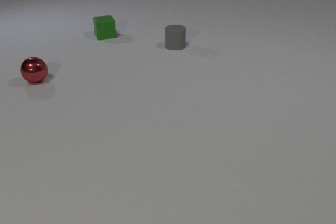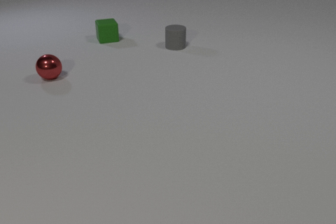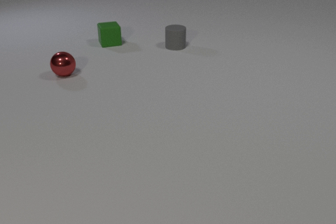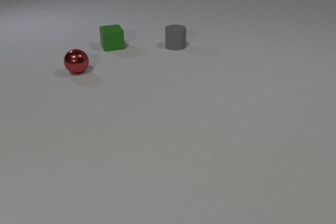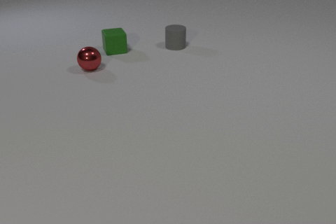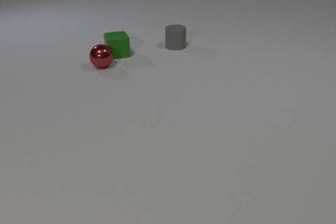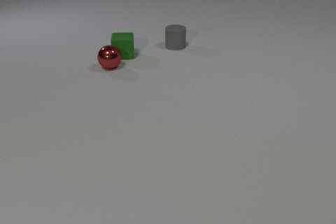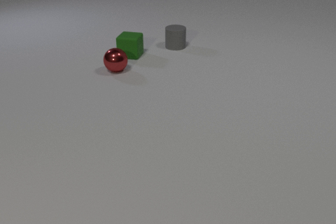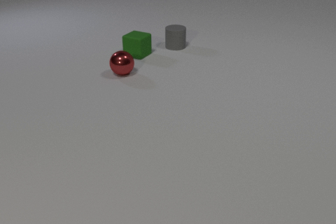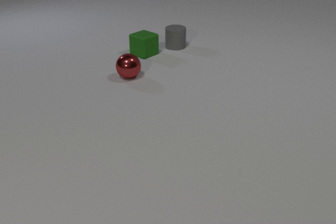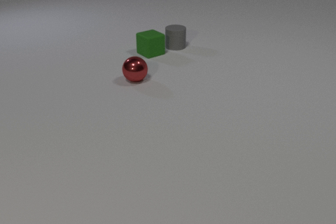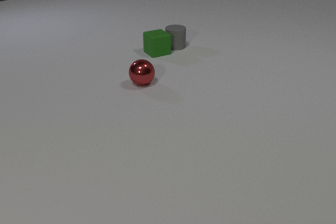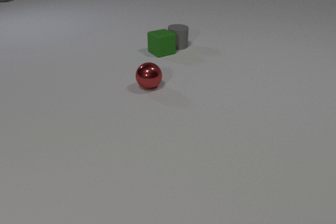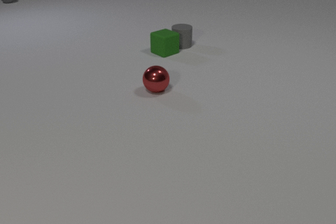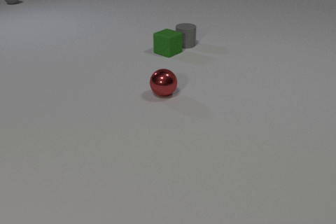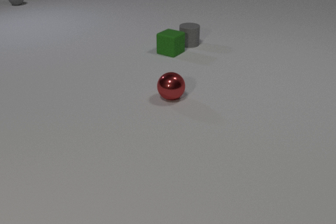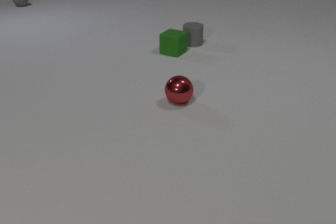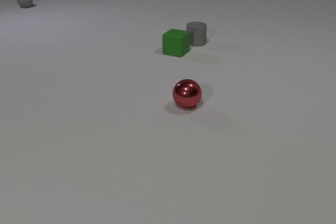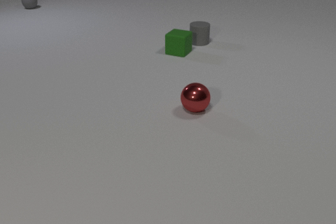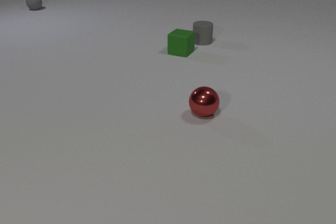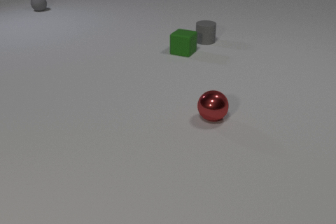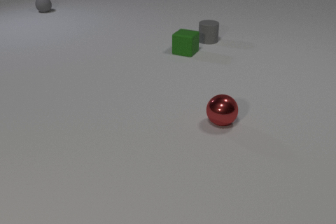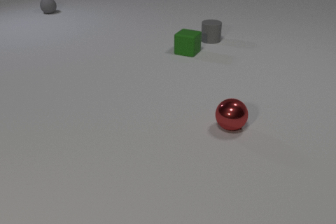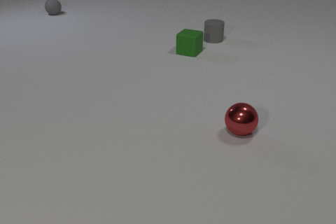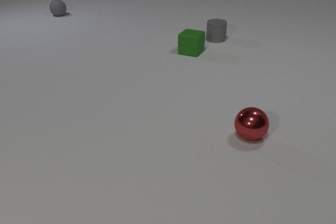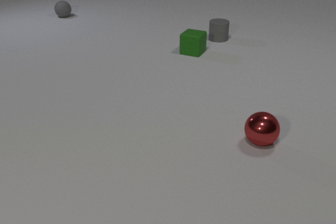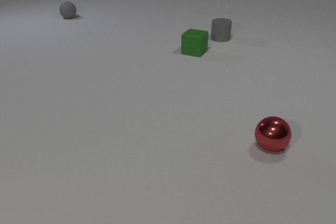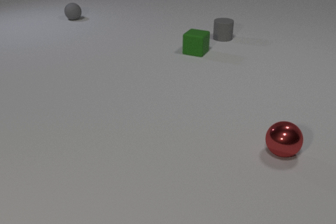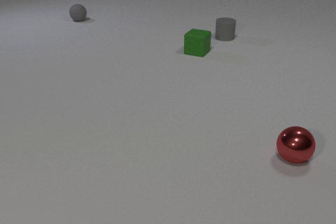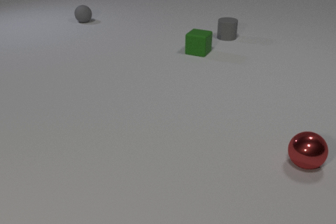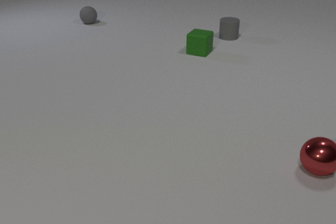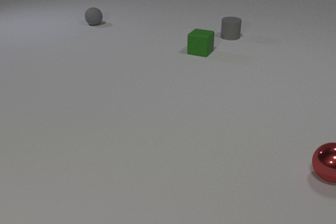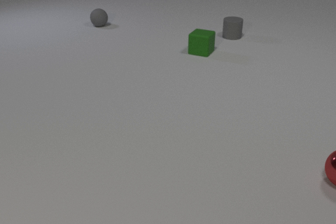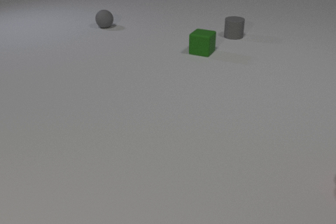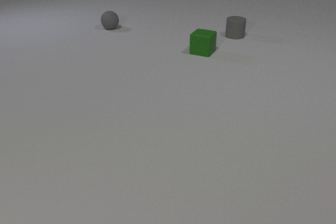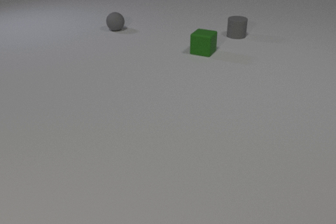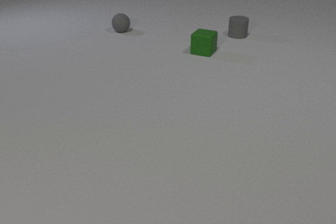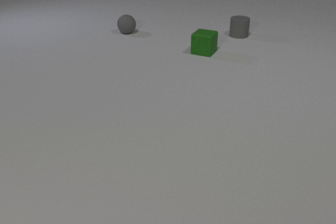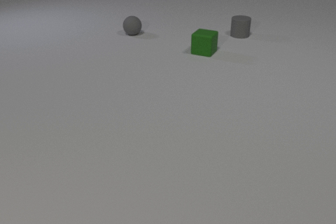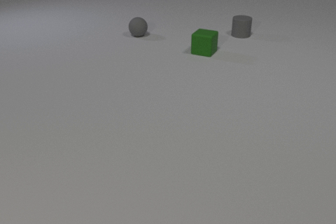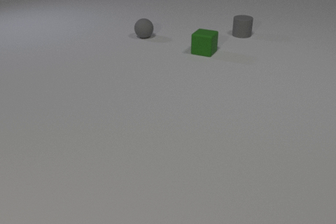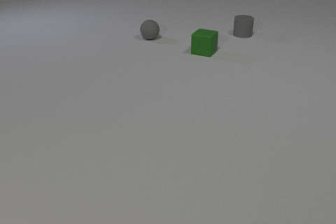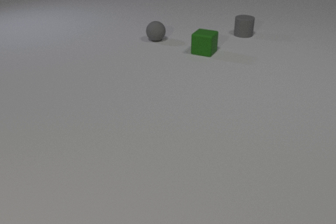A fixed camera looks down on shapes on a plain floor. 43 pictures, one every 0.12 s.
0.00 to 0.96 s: The green rubber cube slides toward the camera and to the right, spins so that its near face slides to the left, clockwise seen from above. The red metal sphere rolls to the right. The green rubber cube and the red metal sphere collide.
0.96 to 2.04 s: The green rubber cube slides to the right. The red metal sphere rolls toward the camera and to the right. The gray rubber cylinder slides to the right and away from the camera. The gray rubber sphere comes in at the top edge, rolls toward the camera and to the right. The green rubber cube and the gray rubber cylinder collide.
2.04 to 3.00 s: The green rubber cube slides to the right. The red metal sphere rolls to the right and toward the camera. The gray rubber cylinder slides to the right and away from the camera. The gray rubber sphere rolls toward the camera and to the right.
3.00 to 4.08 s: The green rubber cube slides to the right. The red metal sphere rolls to the right and toward the camera, leaves at the right edge. The gray rubber cylinder slides to the right and away from the camera. The gray rubber sphere rolls toward the camera and to the right.
4.08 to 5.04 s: The gray rubber cylinder slides to the right and away from the camera. The gray rubber sphere rolls to the right and toward the camera.
Are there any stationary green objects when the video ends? yes.
What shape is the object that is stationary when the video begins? cylinder.
How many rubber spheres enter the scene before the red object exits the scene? 1.
